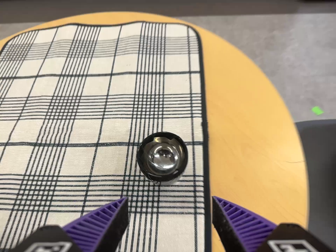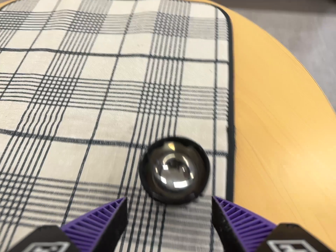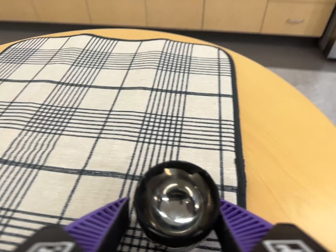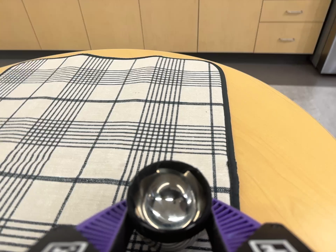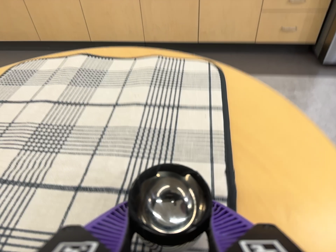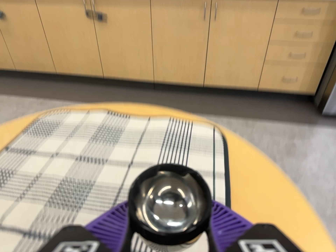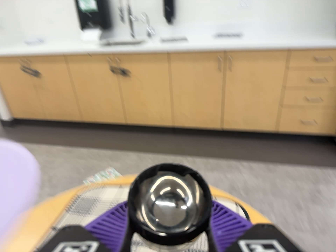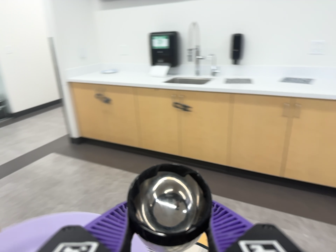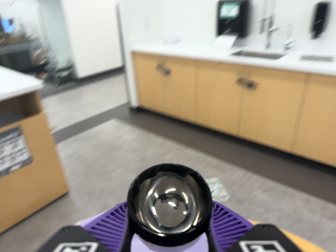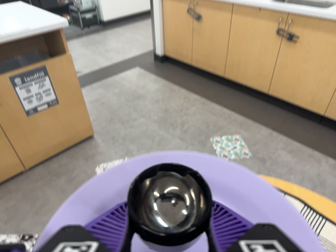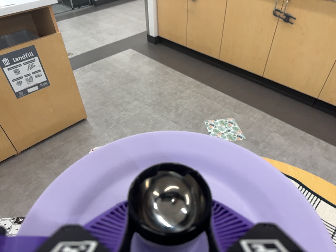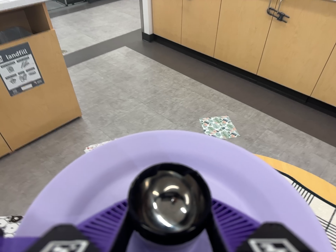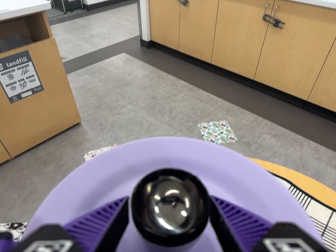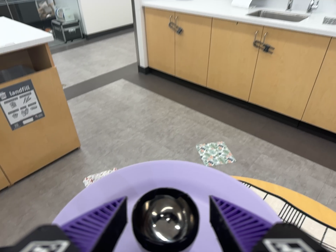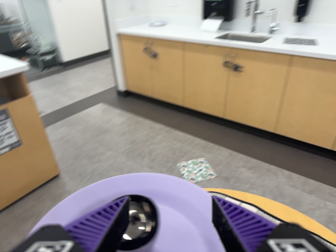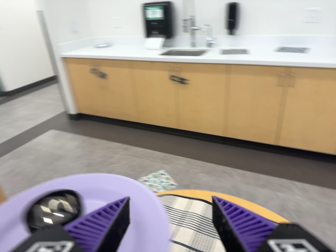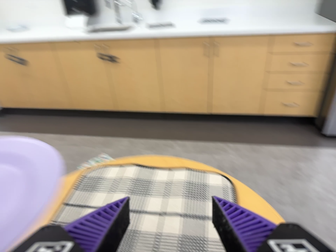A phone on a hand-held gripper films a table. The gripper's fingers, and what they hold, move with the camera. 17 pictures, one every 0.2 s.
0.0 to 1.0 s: The camera travels forward and toward the top of its view, about 9 cm, so what stands in front looms larger. Its aim tips toward the top of its view by about 20 degrees, and the scene shifts downward. It rolls about its line of sight by about 10 degrees, and the scene rotates clockwise.
1.0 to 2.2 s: The camera swings to its left by about 30 degrees, and the scene slides to the right. It travels toward the top of its view and to its left, about 30 cm, so close, fixed things drift downward. Its aim tips toward the bottom of its view by about 10 degrees. It rolls about its line of sight by about 15 degrees, and the scene rotates clockwise.
2.2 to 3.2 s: The scene slides to the left, as the camera pans about 25 degrees to its right. It travels to its right, backward and toward the bottom of its view, about 22 cm, so close, fixed things drift to the left. Its aim tips toward the top of its view by about 15 degrees. It rolls about its line of sight by about 20 degrees, and the scene rotates counterclockwise.
The film runs backward here.
